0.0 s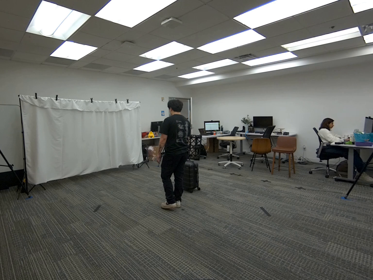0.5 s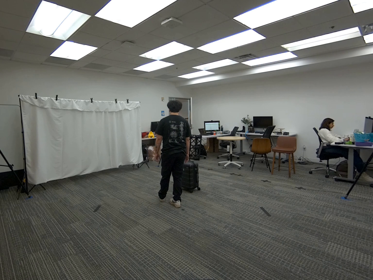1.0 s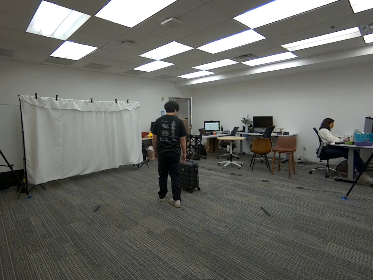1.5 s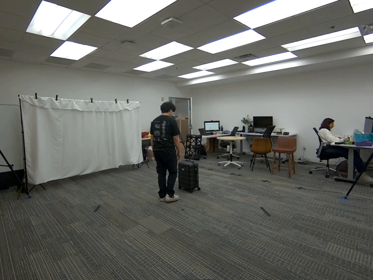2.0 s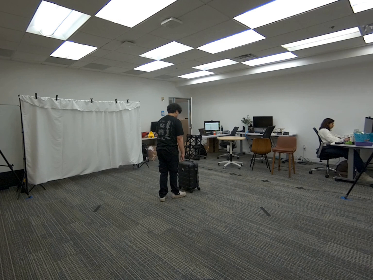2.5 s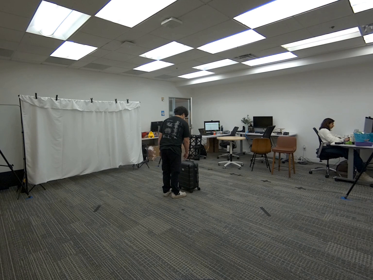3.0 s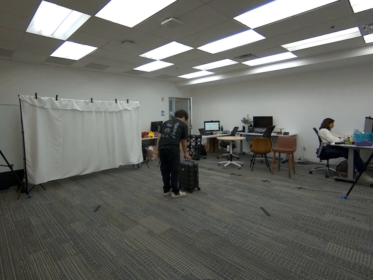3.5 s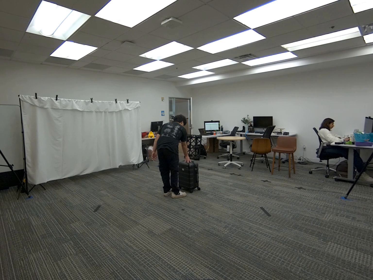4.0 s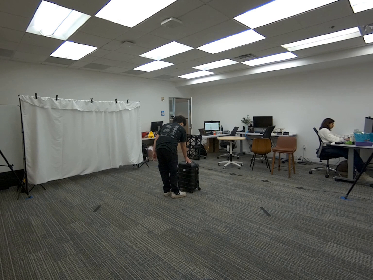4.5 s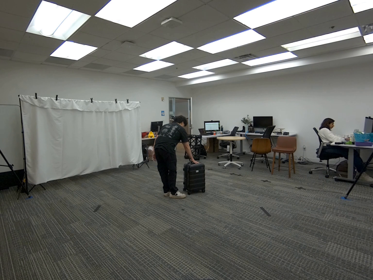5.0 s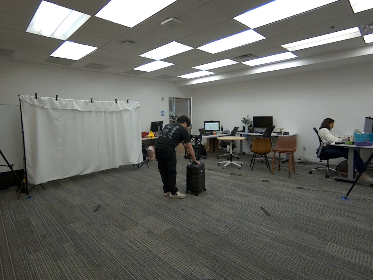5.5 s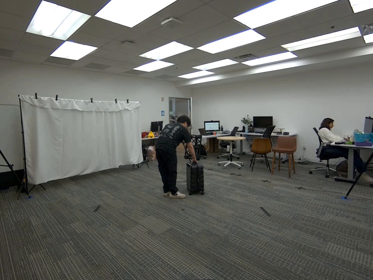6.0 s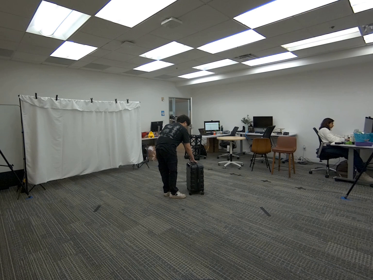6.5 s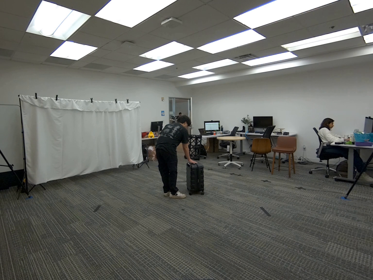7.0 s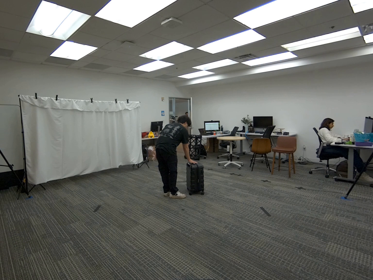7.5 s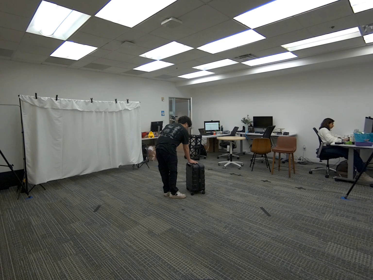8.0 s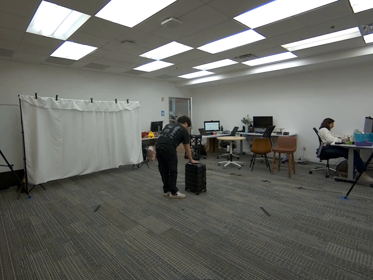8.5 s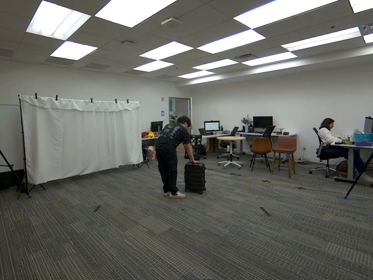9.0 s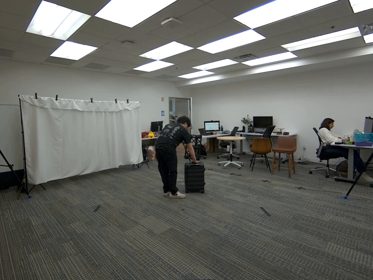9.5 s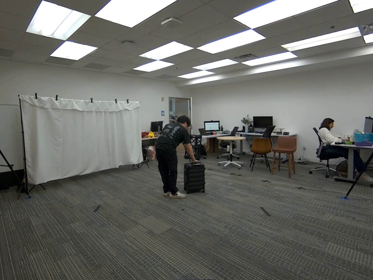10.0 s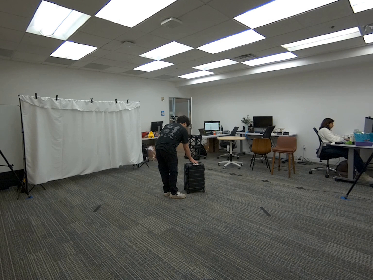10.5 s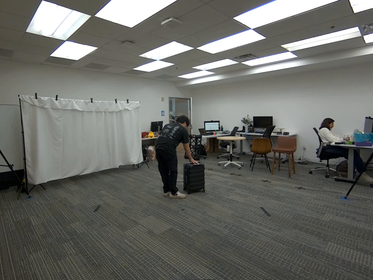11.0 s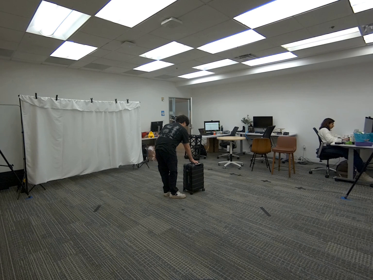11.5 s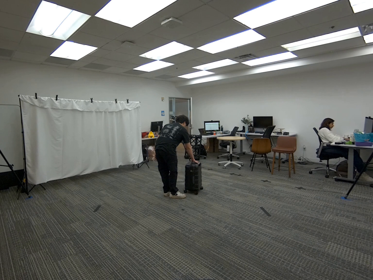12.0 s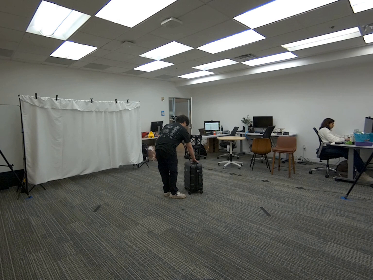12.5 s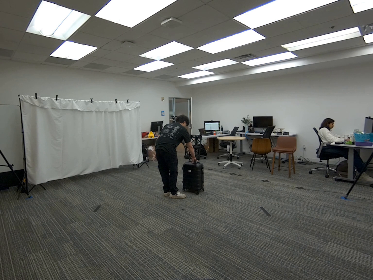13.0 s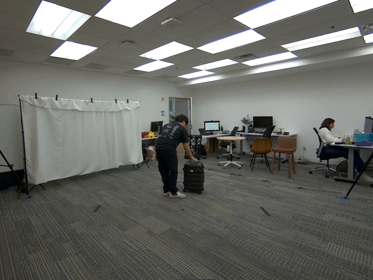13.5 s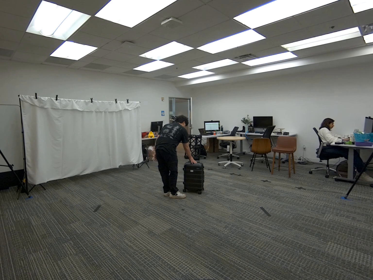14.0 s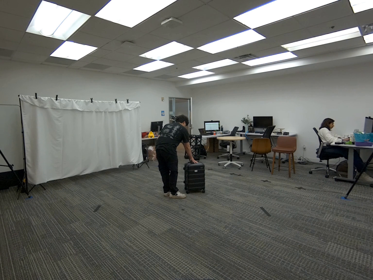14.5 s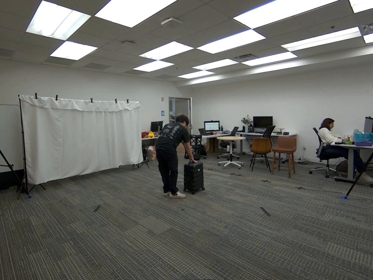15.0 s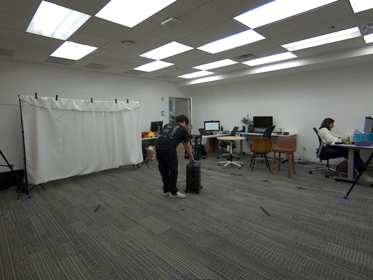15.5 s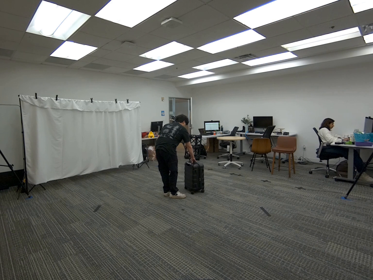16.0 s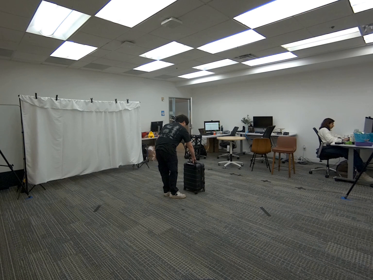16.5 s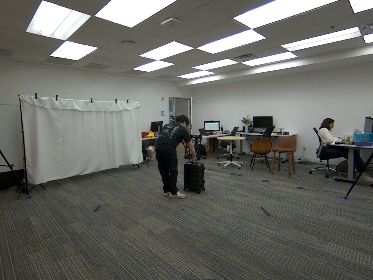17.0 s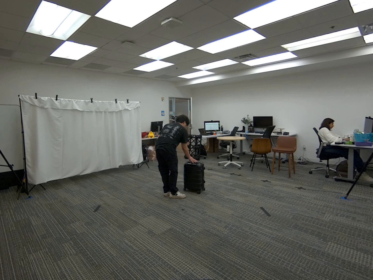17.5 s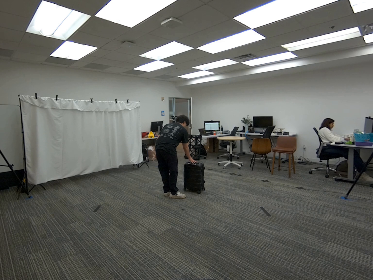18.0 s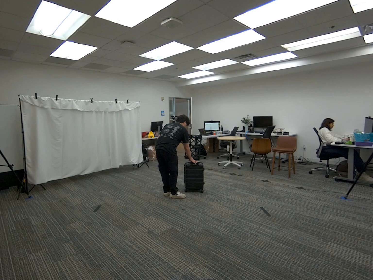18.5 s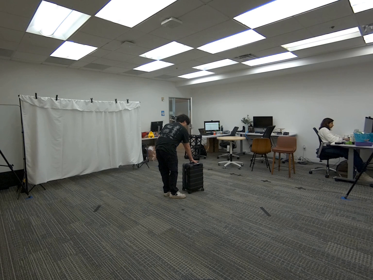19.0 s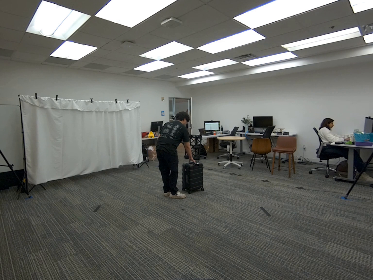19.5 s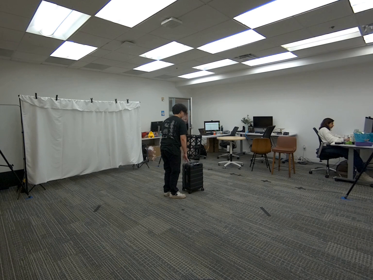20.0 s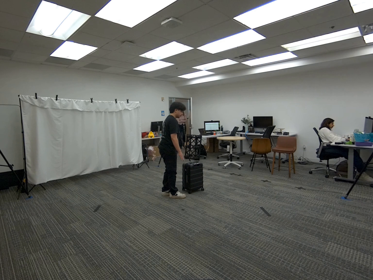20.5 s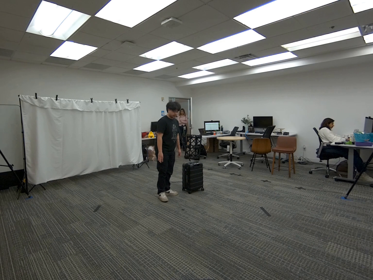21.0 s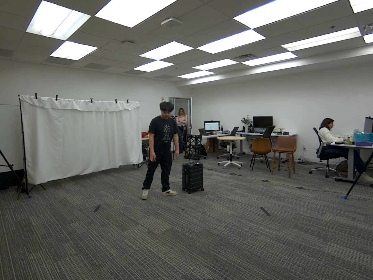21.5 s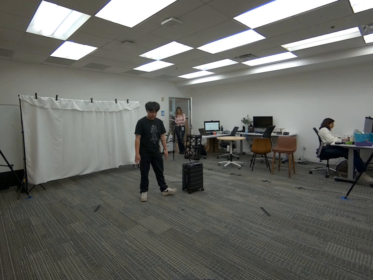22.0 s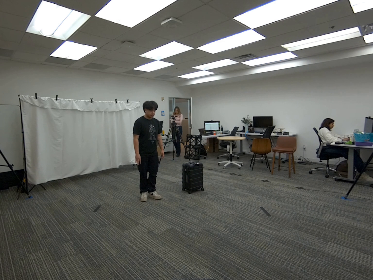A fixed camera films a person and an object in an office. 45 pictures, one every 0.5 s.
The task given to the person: Walk over to the luggage within the bounding area and using your right hand rotate the luggage while the wheels of the luggage are always touching the ground.
